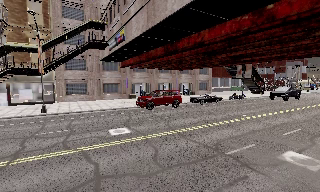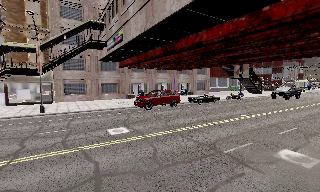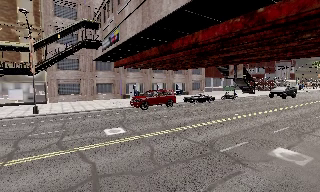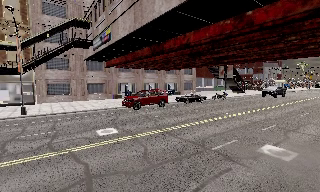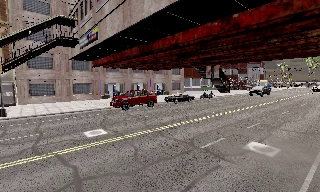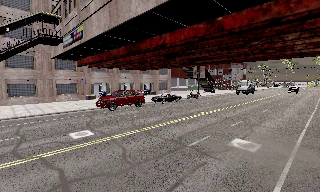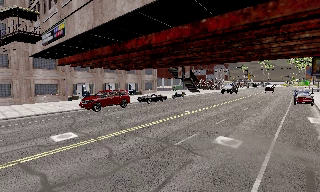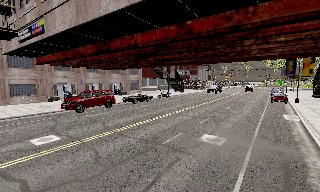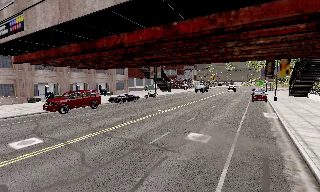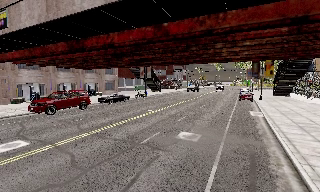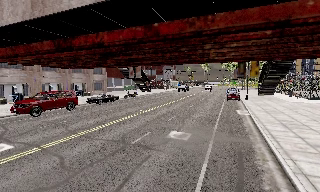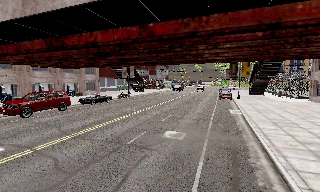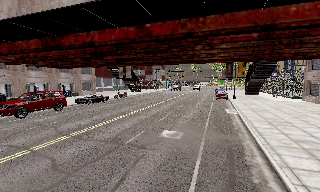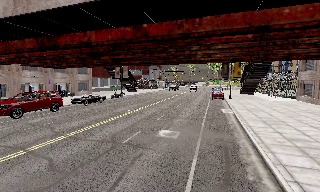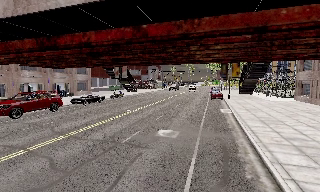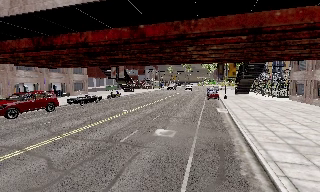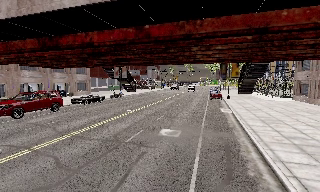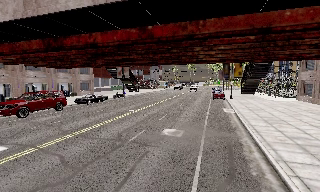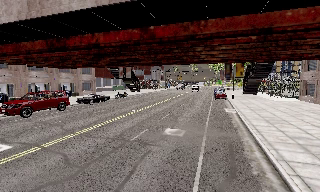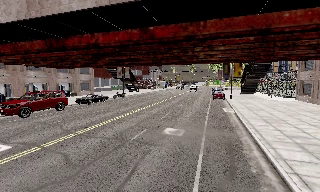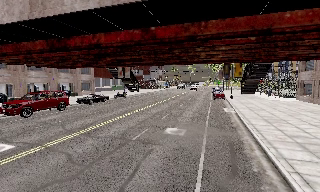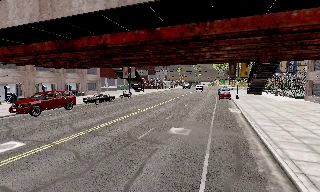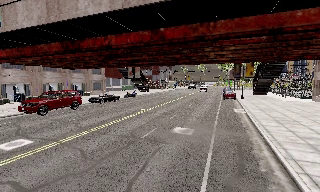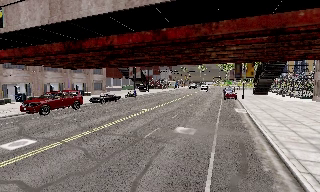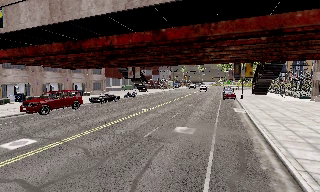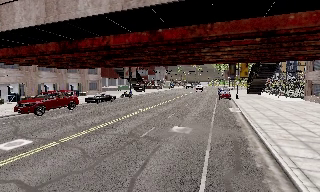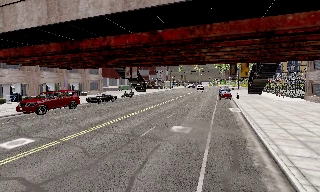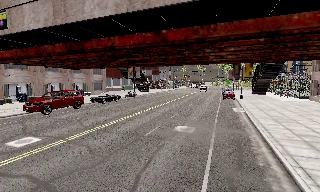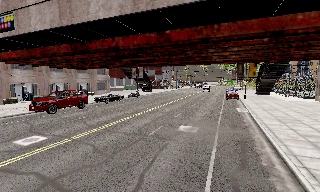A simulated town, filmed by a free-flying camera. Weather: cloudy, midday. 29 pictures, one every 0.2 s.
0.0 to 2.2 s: The camera pans to its right, which is clockwise from overhead, by about 40 degrees. It travels to its left and backward, about 1 m.
2.2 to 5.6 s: The camera travels backward and to its left, about 1.5 m, so what stands in front gets smaller.
The film runs backward here.
